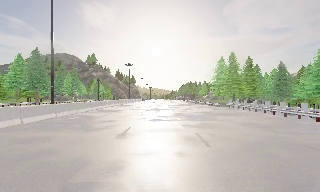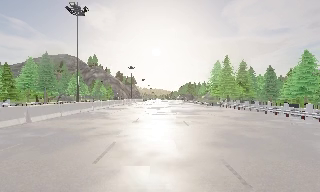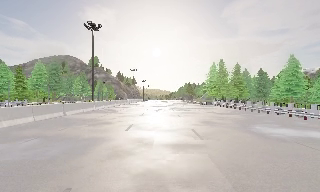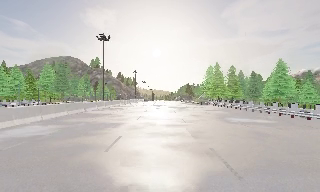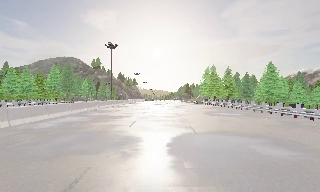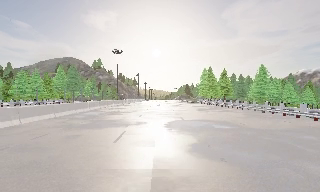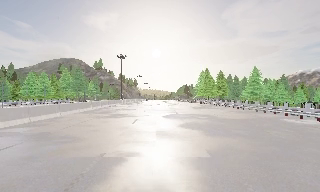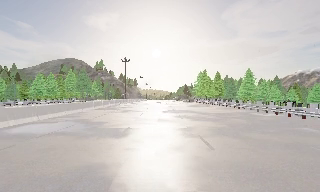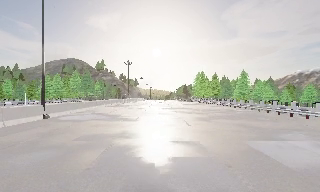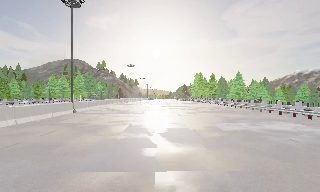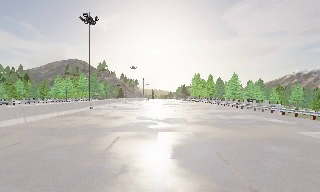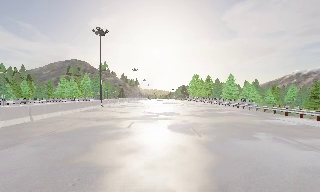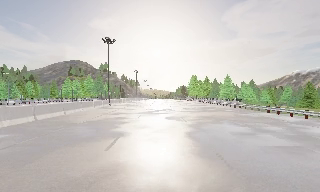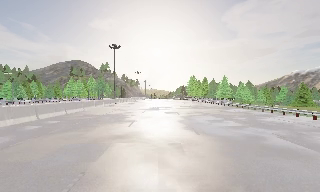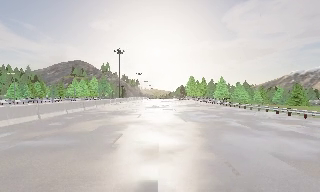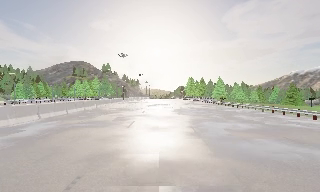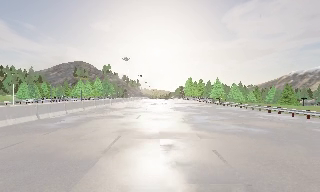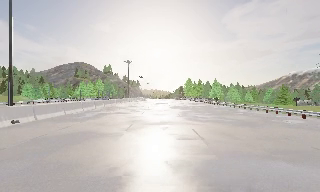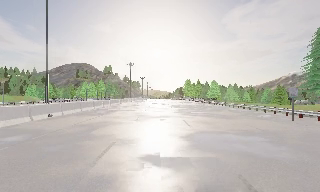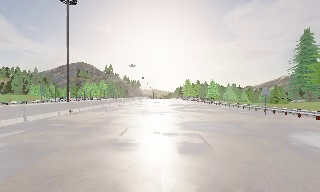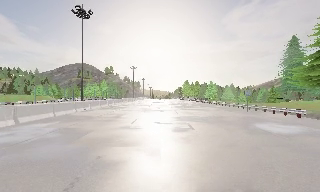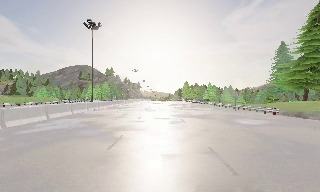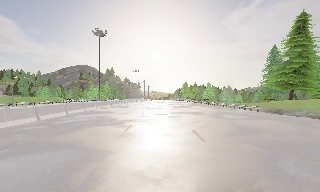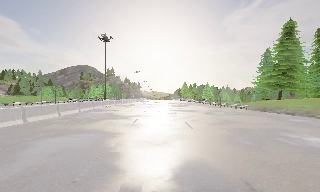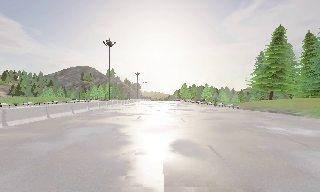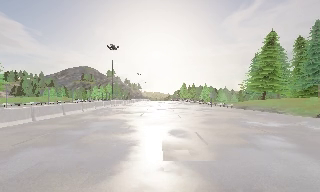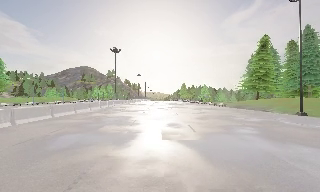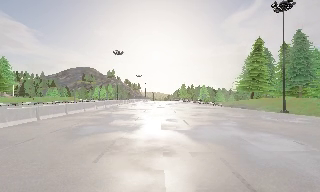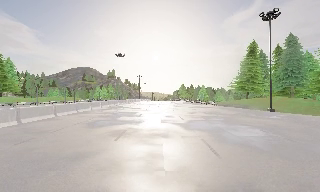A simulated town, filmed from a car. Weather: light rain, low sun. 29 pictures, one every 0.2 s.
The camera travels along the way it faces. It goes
backward.
0.0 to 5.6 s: The camera travels backward, about 95 m, so what stands in front gets smaller. It loses speed.
The film runs backward here.
